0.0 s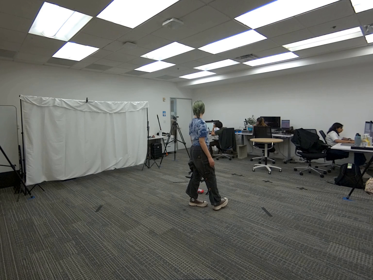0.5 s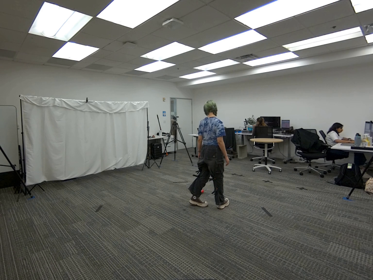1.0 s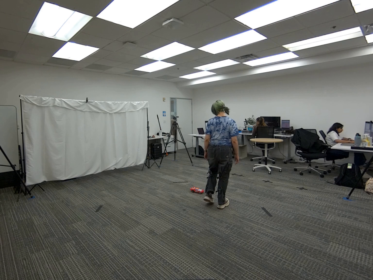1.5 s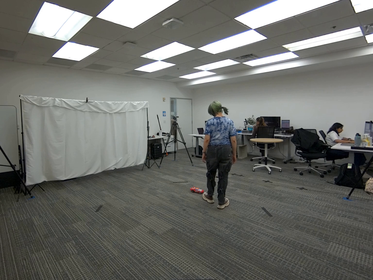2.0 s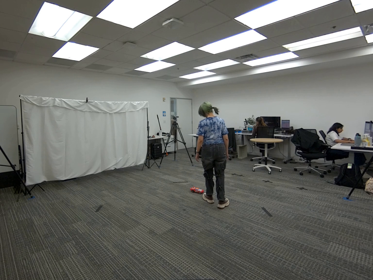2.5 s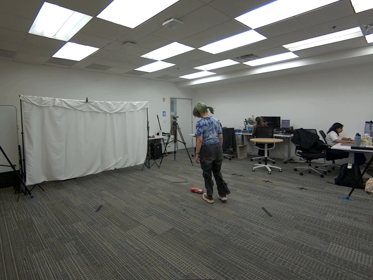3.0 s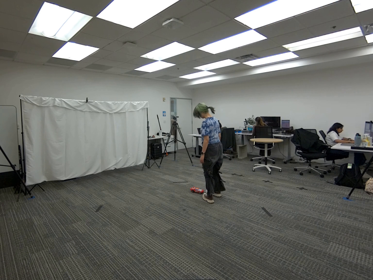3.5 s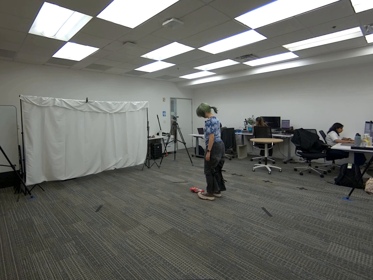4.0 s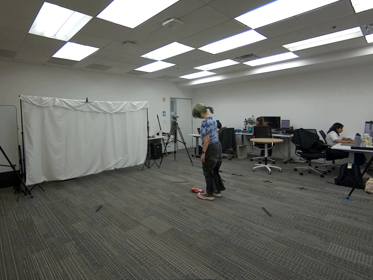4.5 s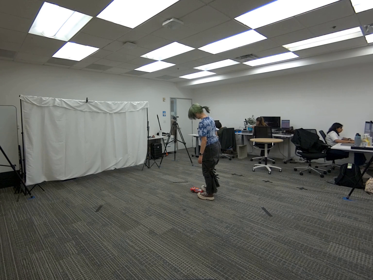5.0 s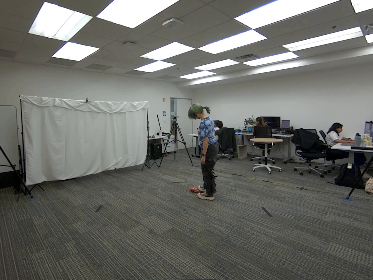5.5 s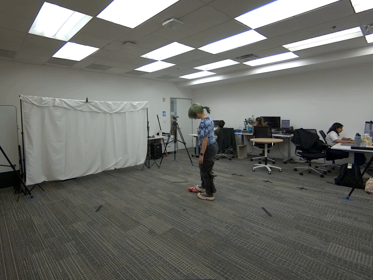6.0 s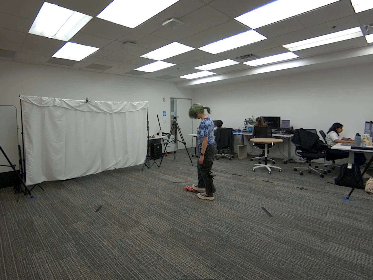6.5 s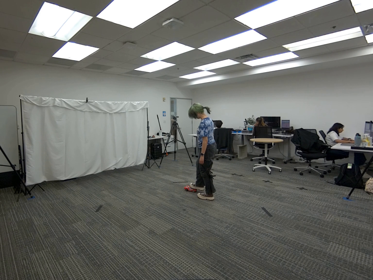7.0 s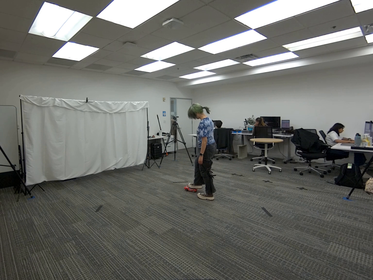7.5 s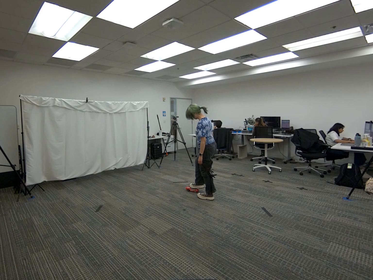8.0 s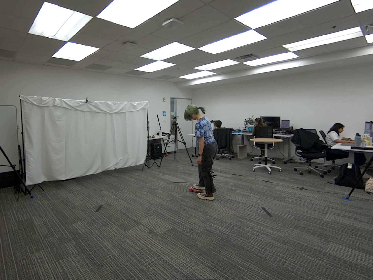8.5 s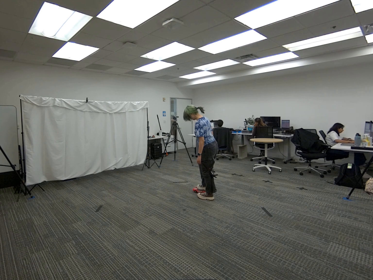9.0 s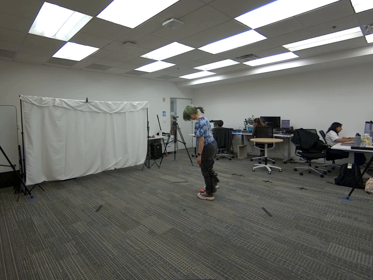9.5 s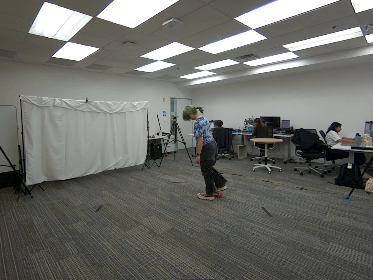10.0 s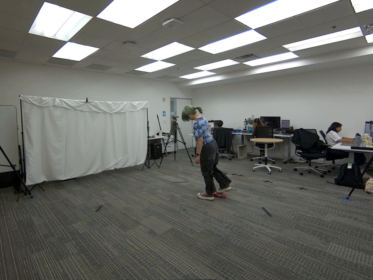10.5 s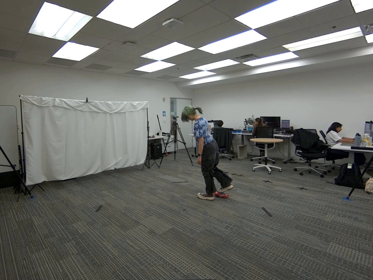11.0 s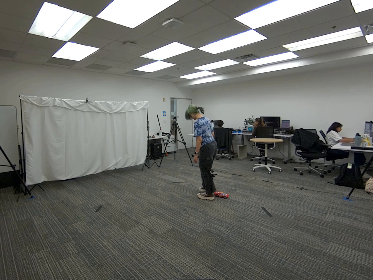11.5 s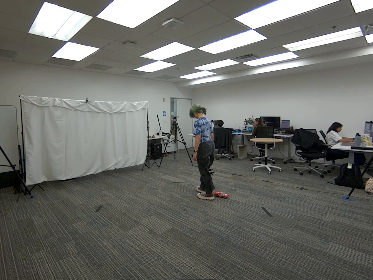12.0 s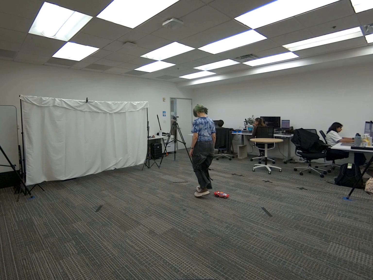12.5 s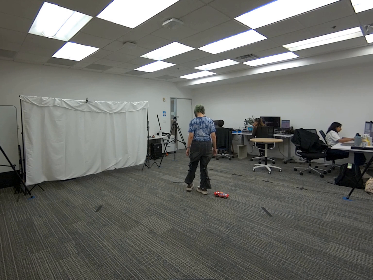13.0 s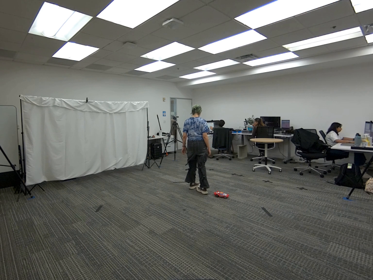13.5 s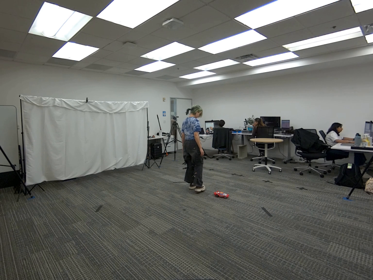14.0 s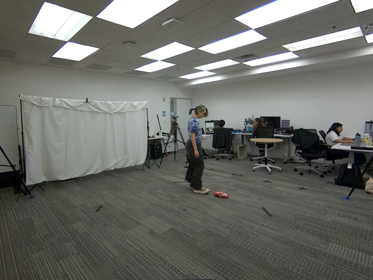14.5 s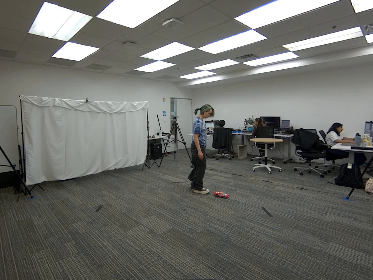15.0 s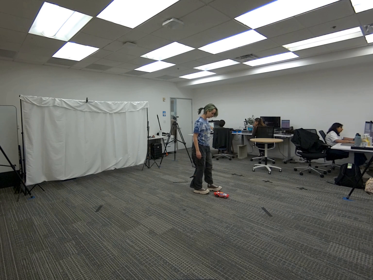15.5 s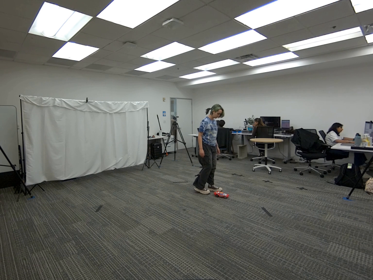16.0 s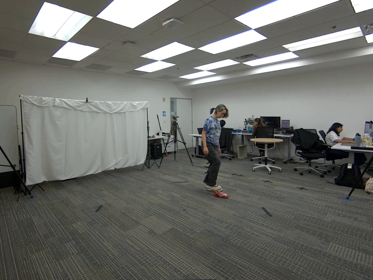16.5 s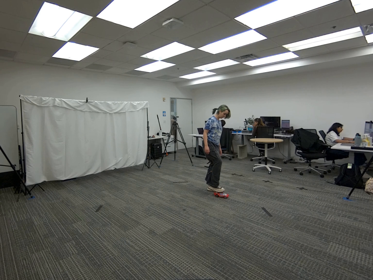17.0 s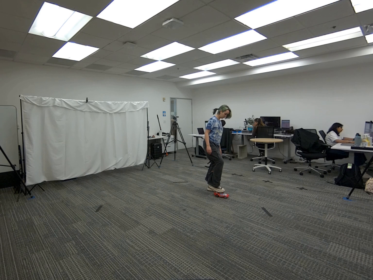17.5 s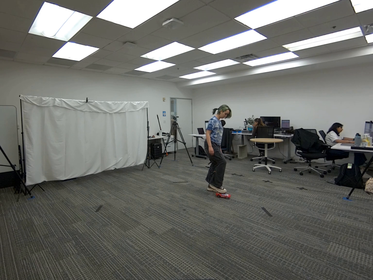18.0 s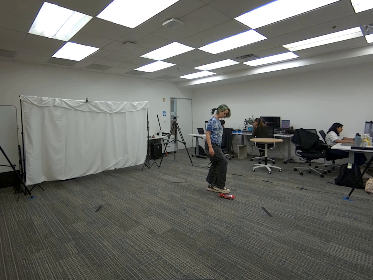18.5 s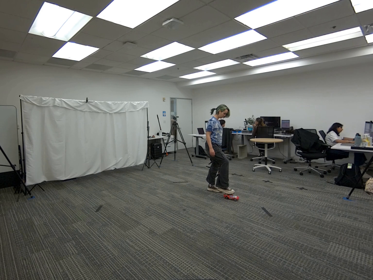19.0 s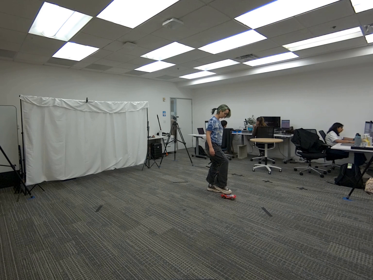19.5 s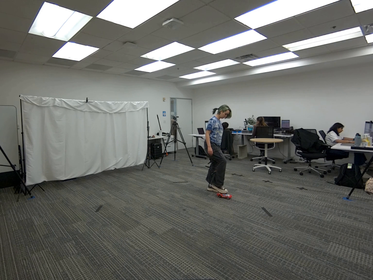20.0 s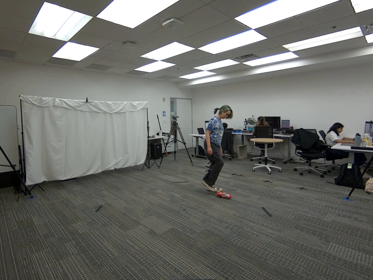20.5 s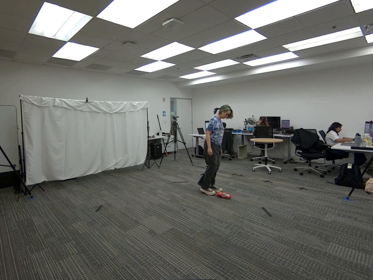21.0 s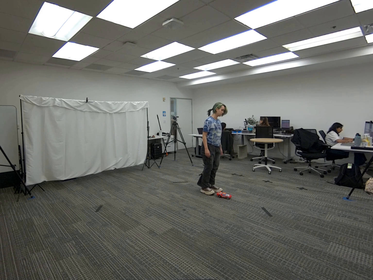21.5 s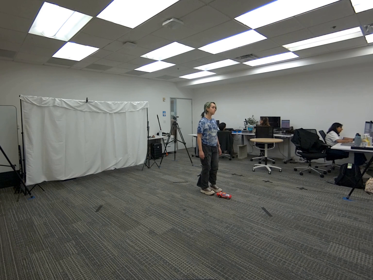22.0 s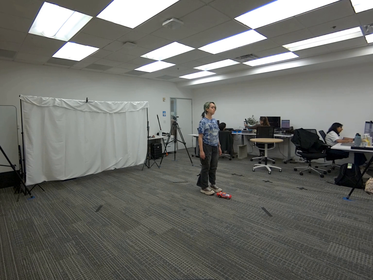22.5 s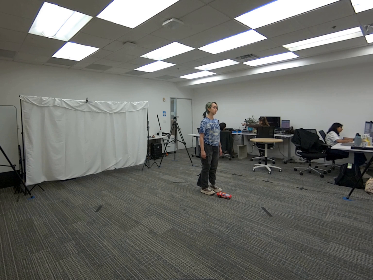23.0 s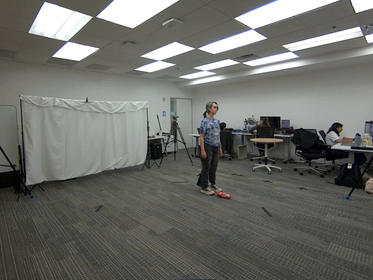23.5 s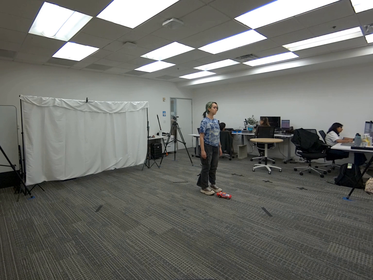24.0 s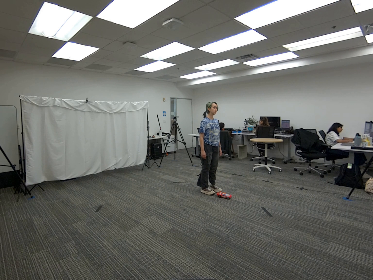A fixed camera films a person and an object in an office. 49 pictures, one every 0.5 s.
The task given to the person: Walk to the toy car on the ground, use your right foot to push the toy car around the bounding area.
